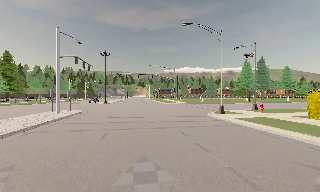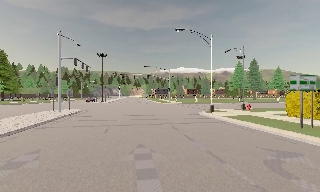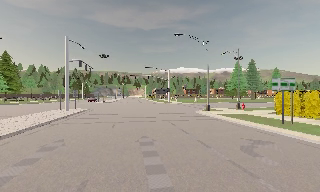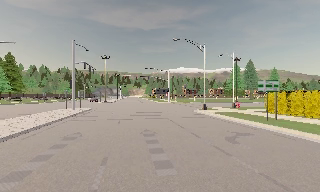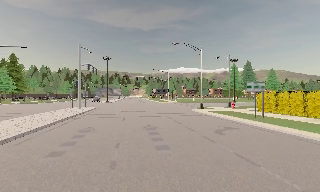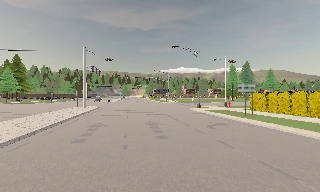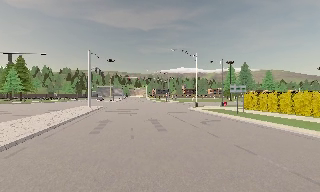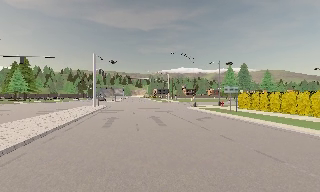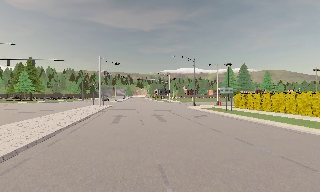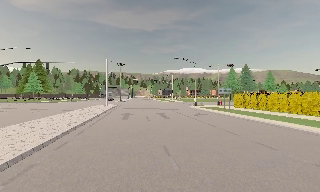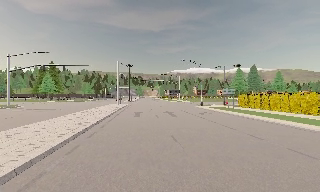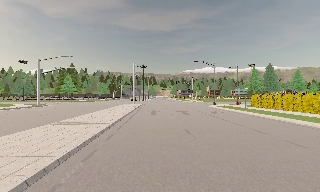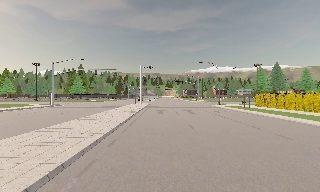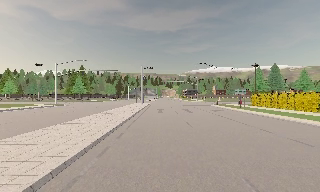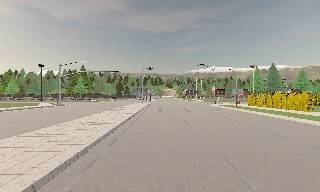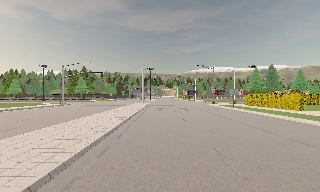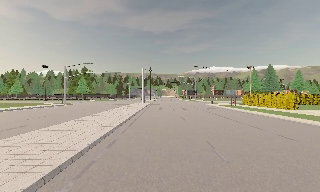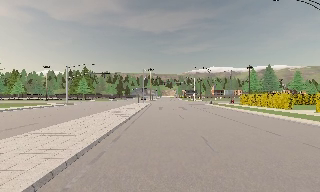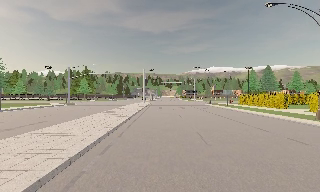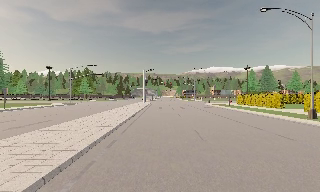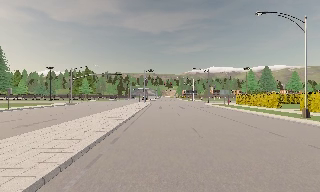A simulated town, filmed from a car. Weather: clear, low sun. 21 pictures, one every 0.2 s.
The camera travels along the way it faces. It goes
backward.
0.0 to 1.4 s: The camera travels backward, about 9 m, so what stands in front gets smaller.
1.4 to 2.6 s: The scene slides to the right, as the camera pans about 10 degrees to its left. It travels backward, about 8 m, so what stands in front gets smaller.
2.6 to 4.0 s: The camera travels backward, about 5 m, so what stands in front gets smaller. It loses speed.
The film runs backward here.
